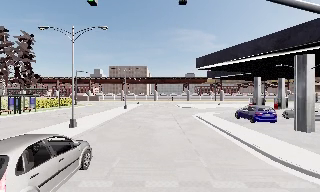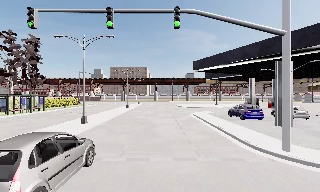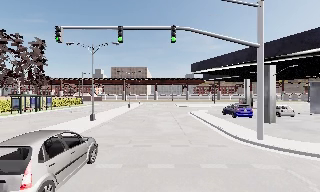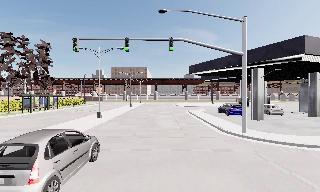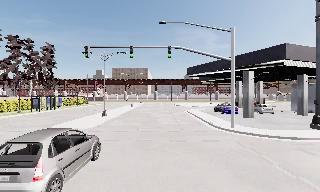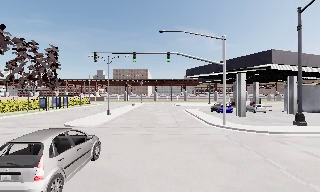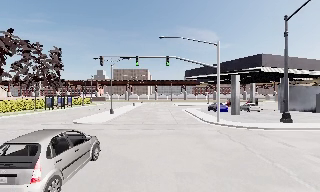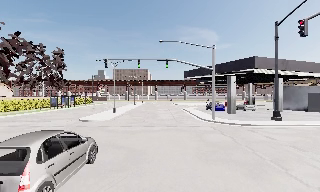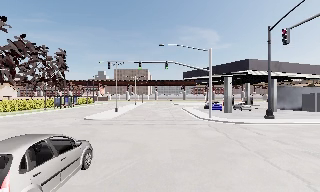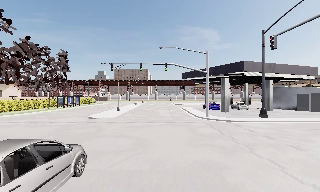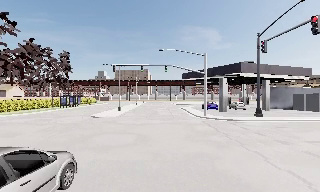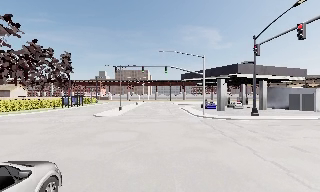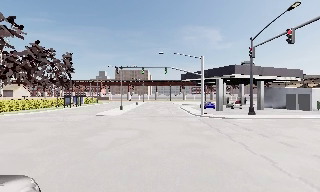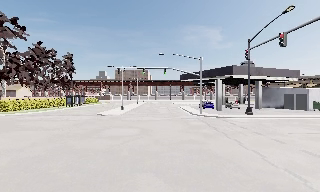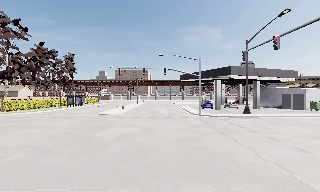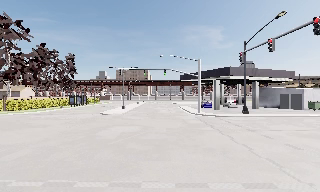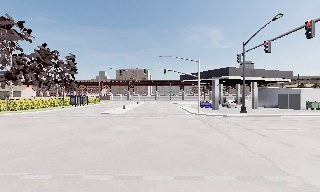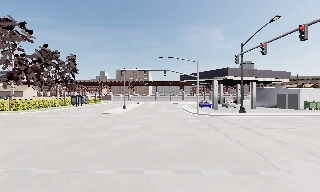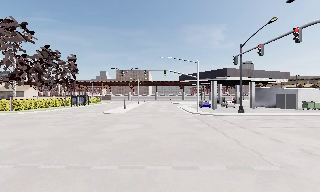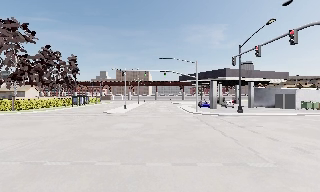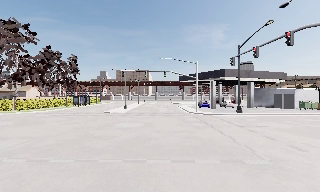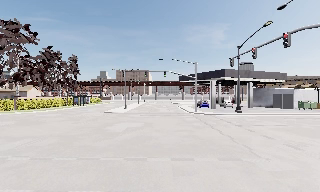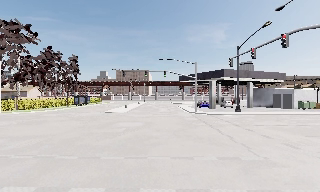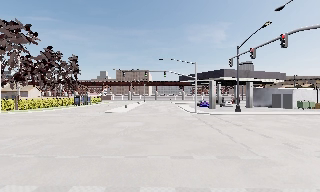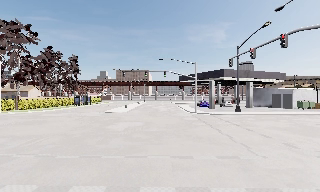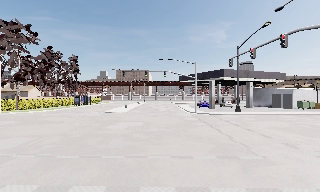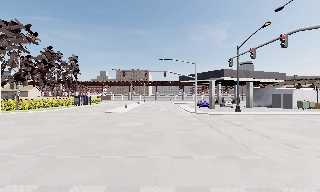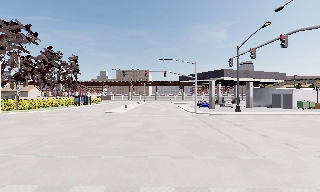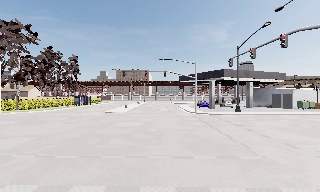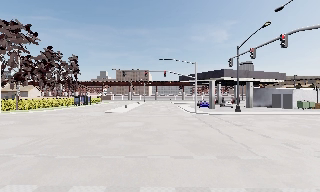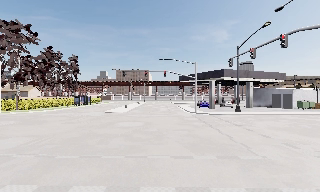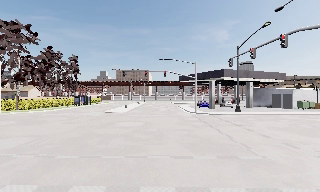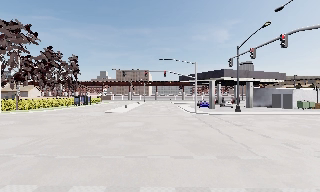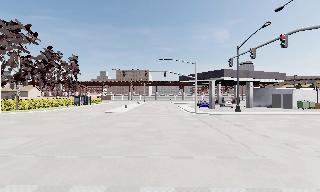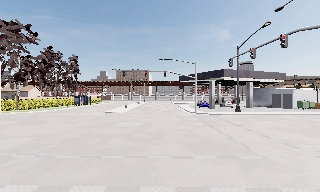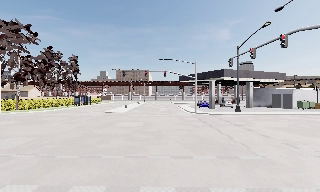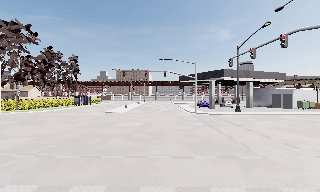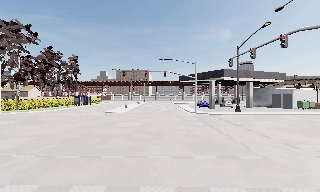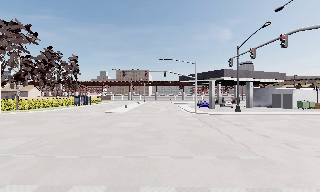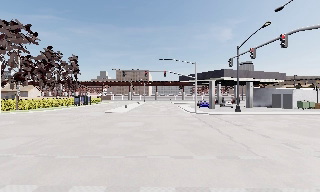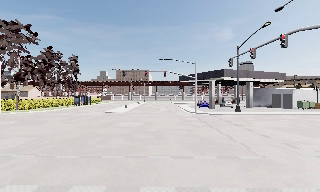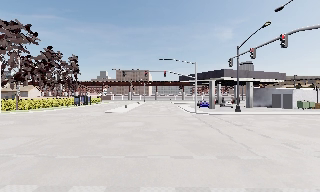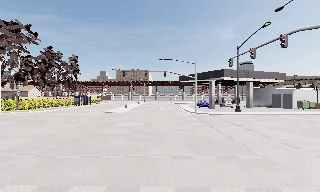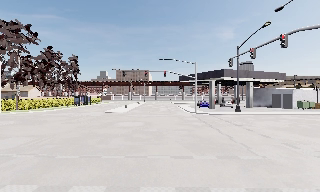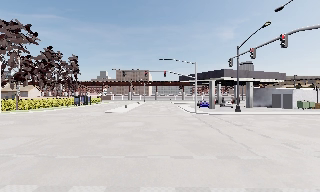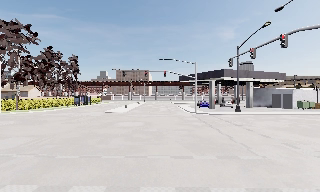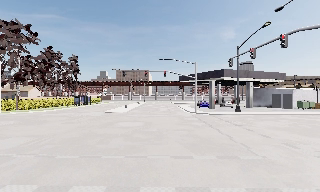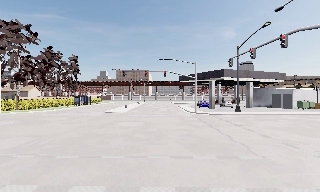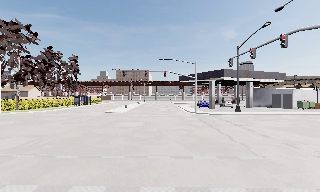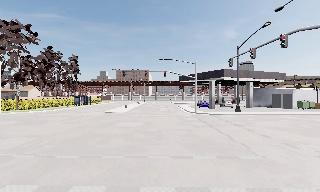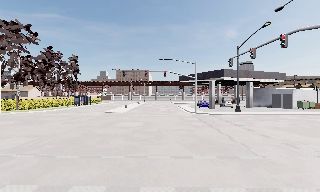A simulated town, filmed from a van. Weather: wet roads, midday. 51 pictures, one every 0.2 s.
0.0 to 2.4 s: The camera travels backward, about 16 m, so what stands in front gets smaller. It loses speed.
2.4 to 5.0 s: The camera travels backward, about 4 m, so what stands in front gets smaller. It loses speed.
5.0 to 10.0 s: The camera keeps its place and its aim.
The film runs backward here.
